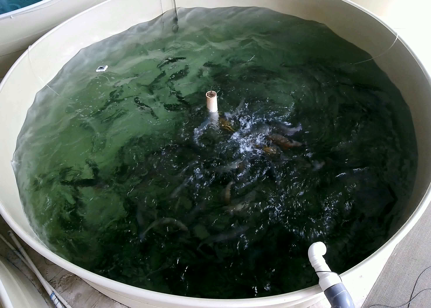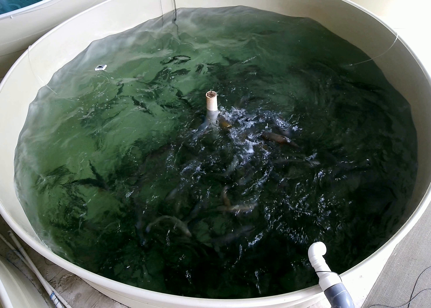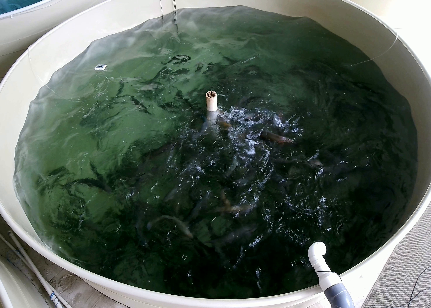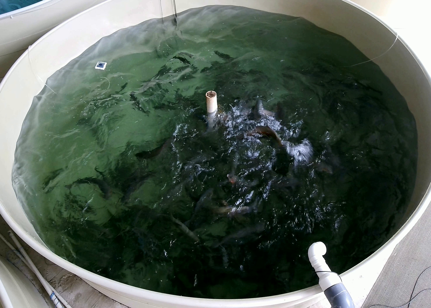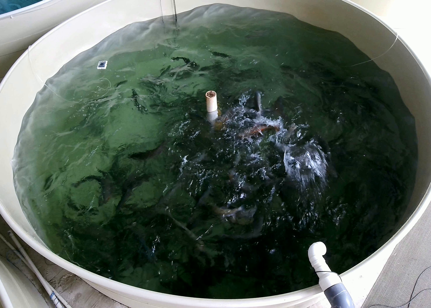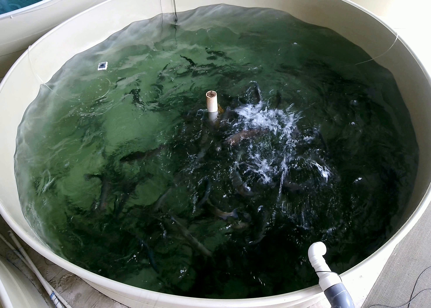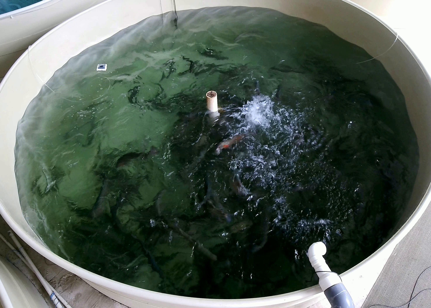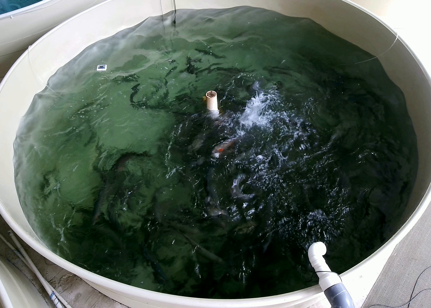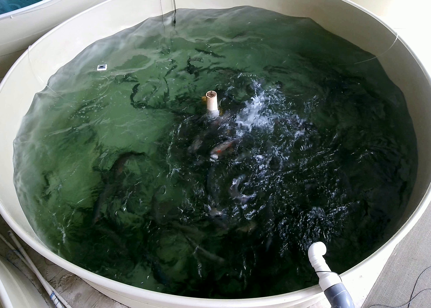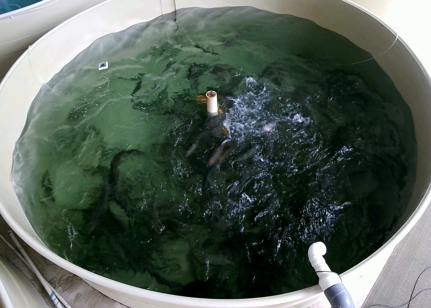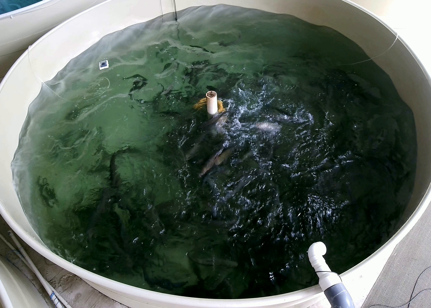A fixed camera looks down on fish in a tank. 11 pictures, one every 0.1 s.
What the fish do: Strong feeding.
